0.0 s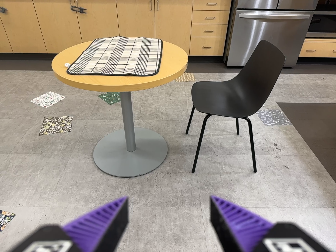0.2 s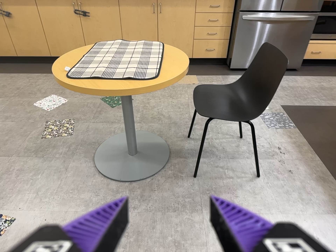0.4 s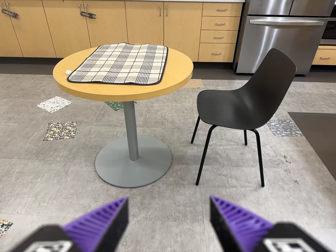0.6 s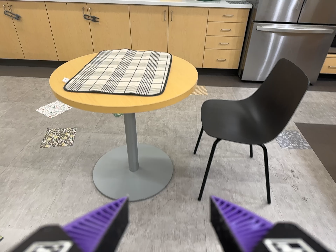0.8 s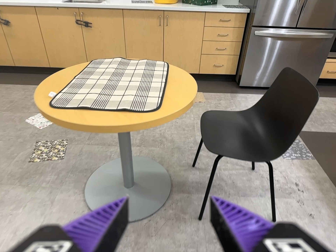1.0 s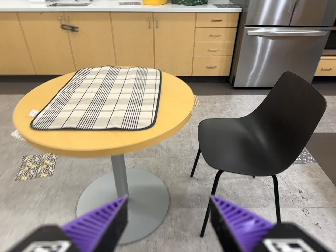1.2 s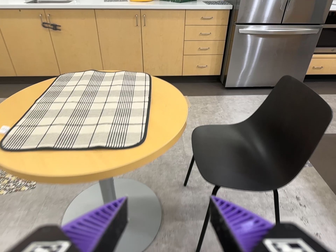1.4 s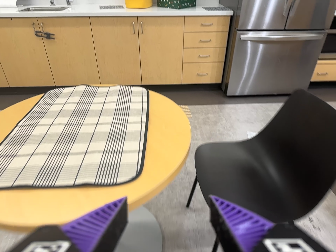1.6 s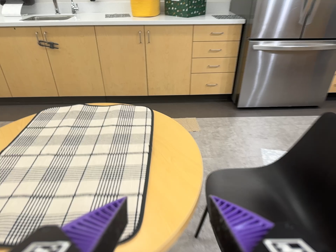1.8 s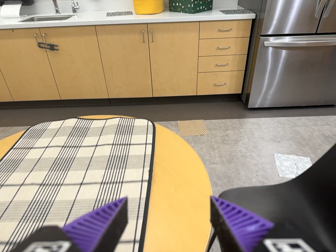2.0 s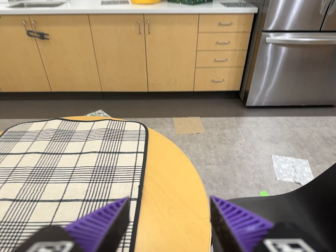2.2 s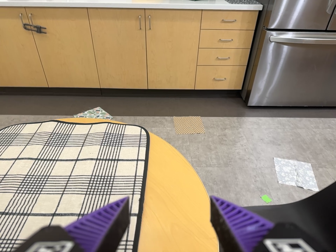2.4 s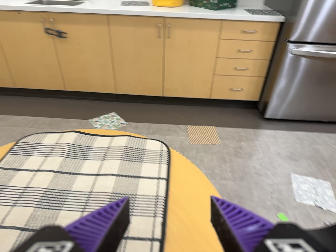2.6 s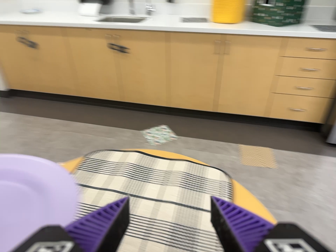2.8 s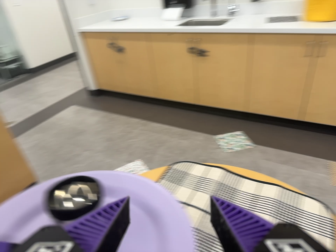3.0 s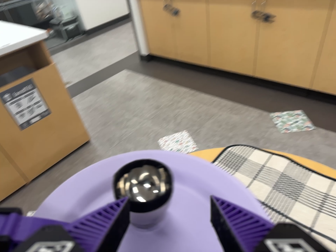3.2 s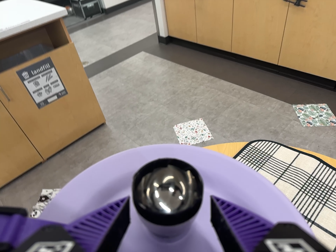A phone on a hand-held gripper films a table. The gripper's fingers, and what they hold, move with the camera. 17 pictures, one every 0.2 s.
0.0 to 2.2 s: The camera travels forward and toward the top of its view, about 110 cm, so what stands in front looms larger.
2.2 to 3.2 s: The scene slides to the right, as the camera pans about 45 degrees to its left. It travels to its left, toward the top of its view and forward, about 30 cm, so close, fixed things drift to the right. Its aim tips toward the bottom of its view by about 10 degrees. It rolls about its line of sight by about 20 degrees, and the scene rotates clockwise.
The film runs forward here.
